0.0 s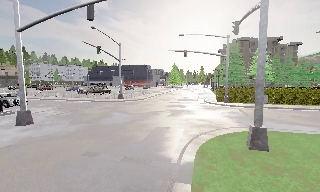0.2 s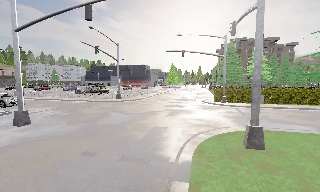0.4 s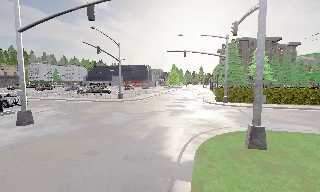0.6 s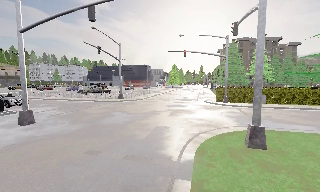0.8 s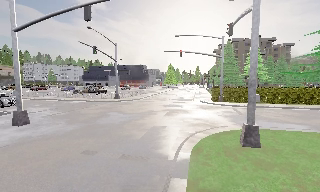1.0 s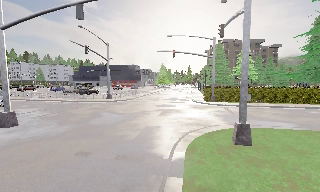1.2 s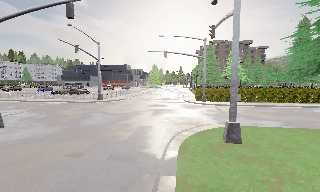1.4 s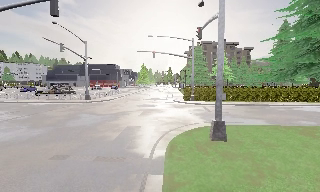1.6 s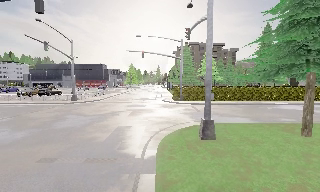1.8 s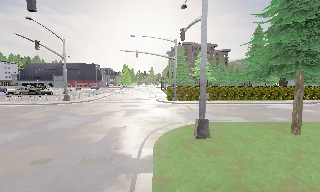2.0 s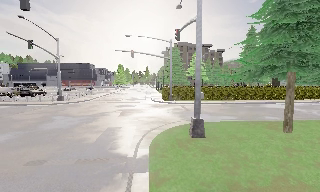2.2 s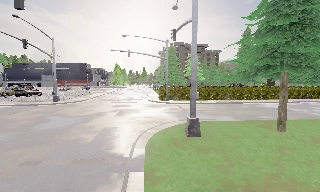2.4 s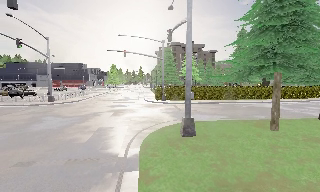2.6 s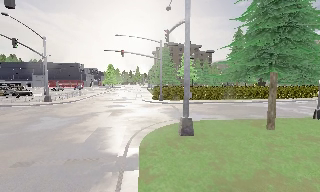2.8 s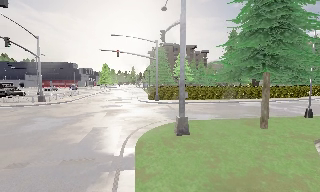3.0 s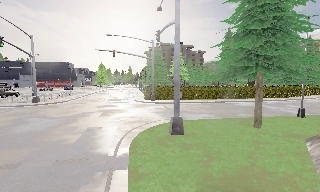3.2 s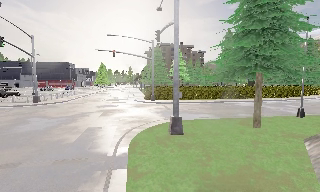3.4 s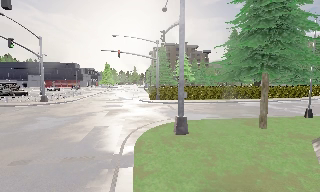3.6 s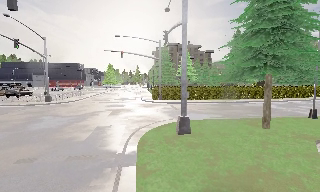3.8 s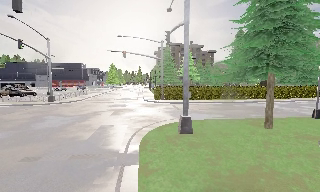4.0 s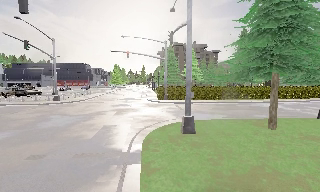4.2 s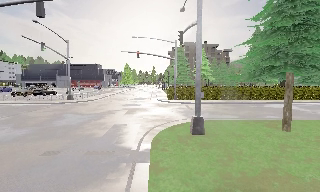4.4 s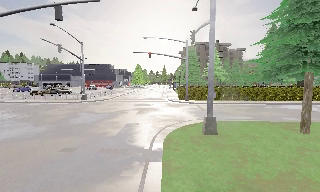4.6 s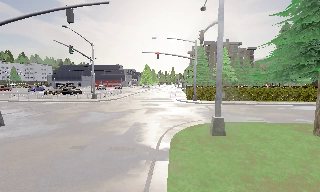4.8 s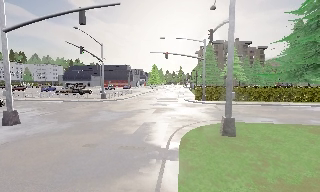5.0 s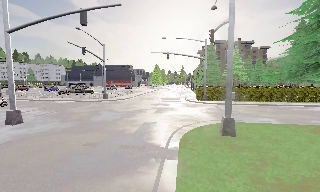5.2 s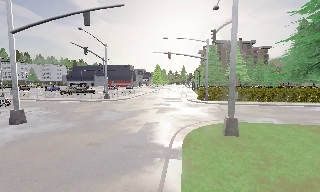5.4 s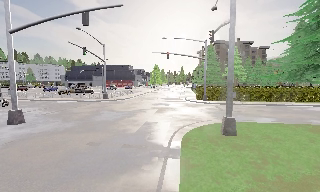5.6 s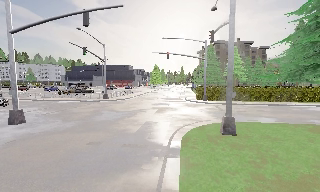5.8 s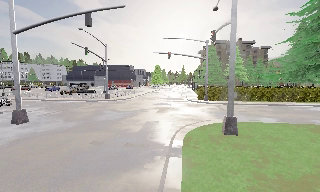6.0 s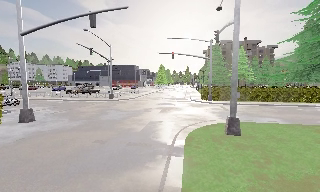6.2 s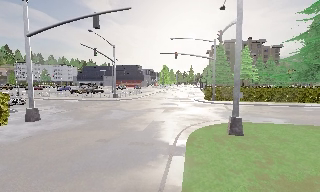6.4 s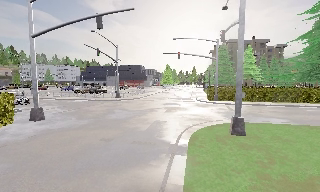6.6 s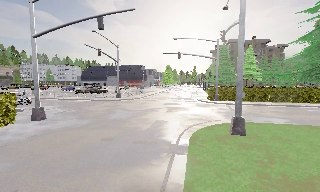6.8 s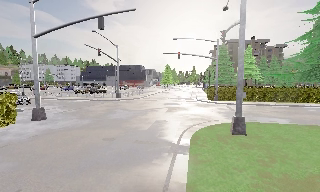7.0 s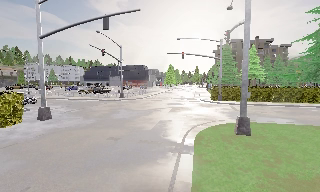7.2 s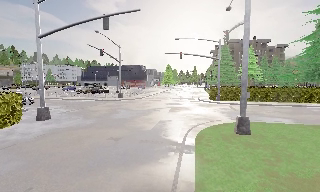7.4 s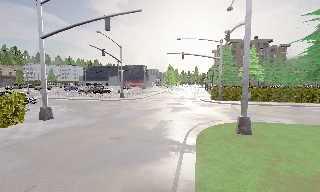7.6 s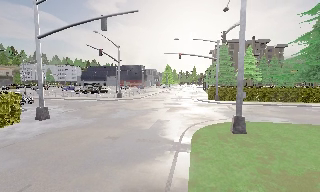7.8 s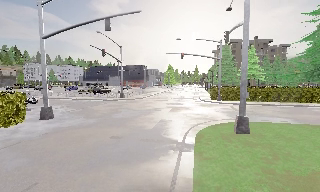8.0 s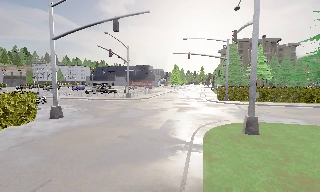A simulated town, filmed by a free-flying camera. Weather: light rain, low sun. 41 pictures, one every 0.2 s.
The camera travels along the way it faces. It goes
backward.
0.0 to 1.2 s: The camera shifts only a little, or ends up much as it began.
1.2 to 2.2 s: The camera swings to its right by about 15 degrees, and the scene slides to the left.
2.2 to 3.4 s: The camera shifts only a little, or ends up much as it began.
3.4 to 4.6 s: The camera swings to its left by about 15 degrees, and the scene slides to the right.
4.6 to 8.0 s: The camera travels backward, about 1 m, so what stands in front gets smaller.
The film runs backward here.
